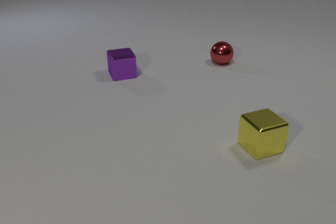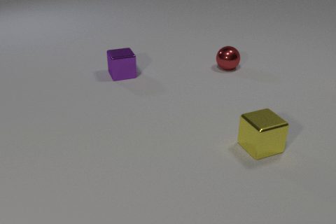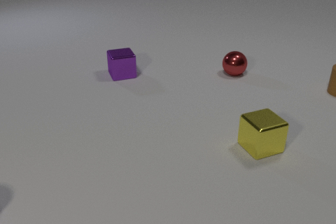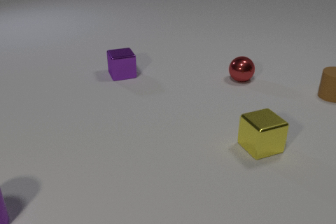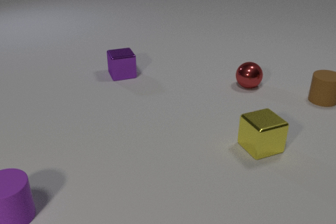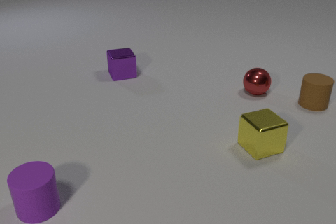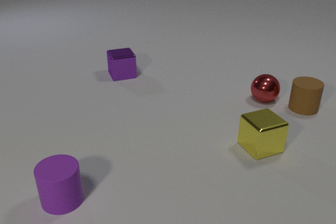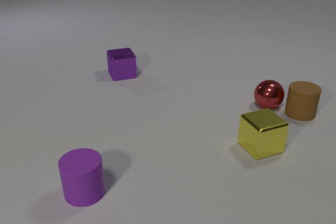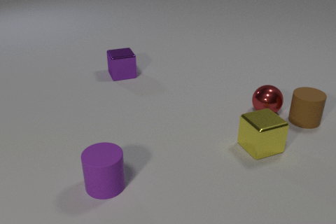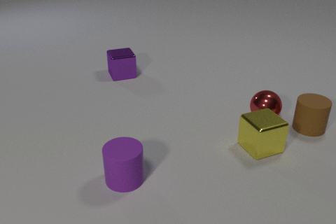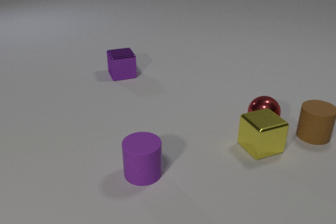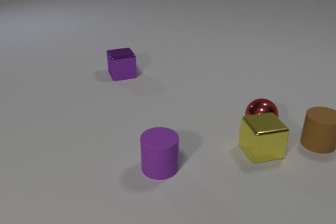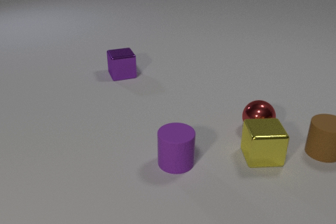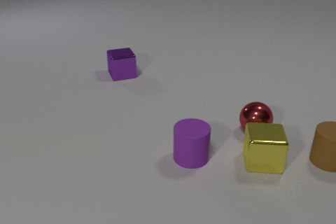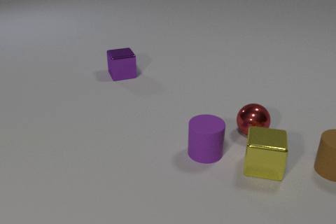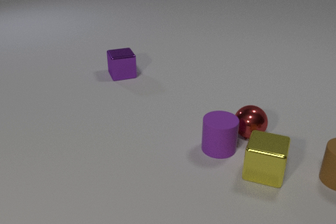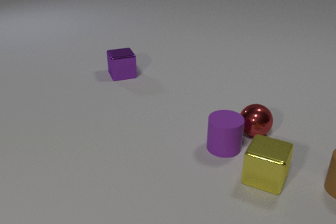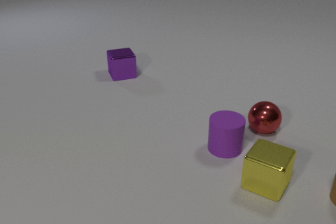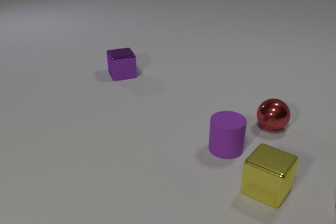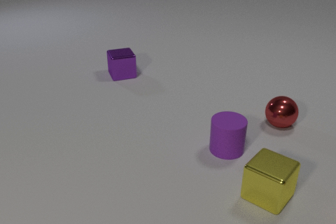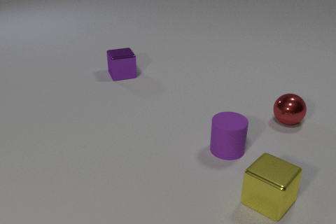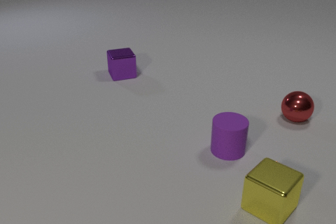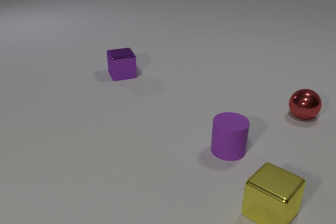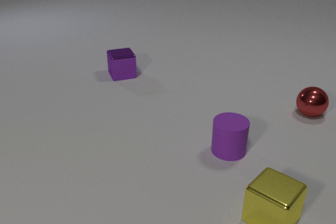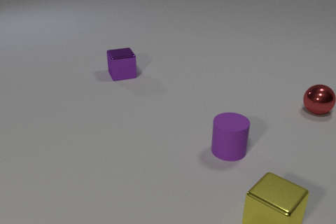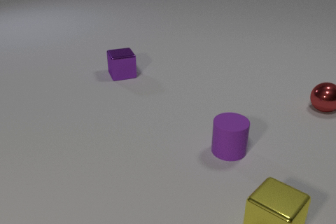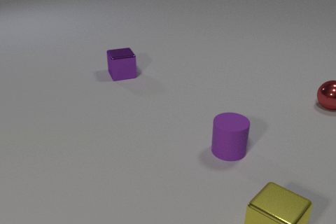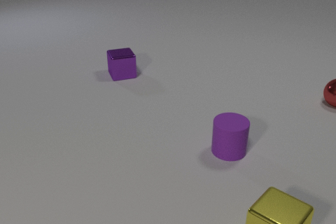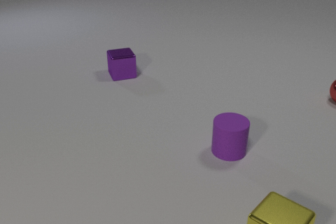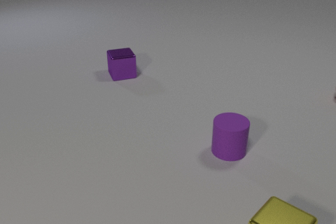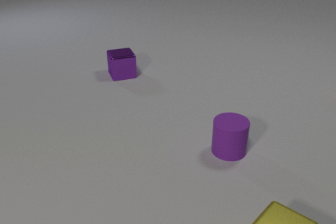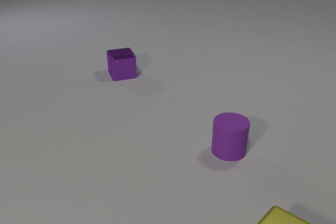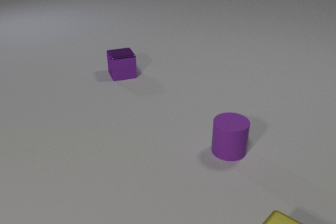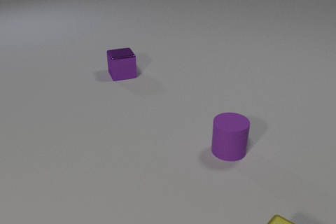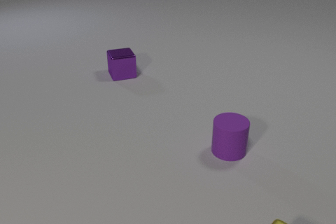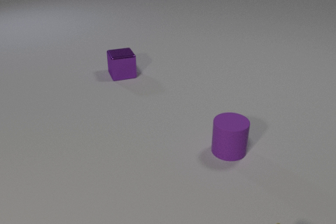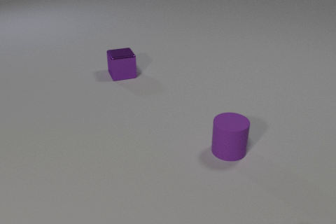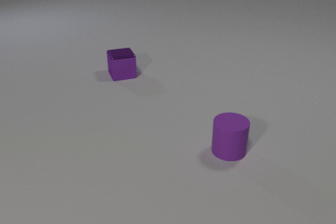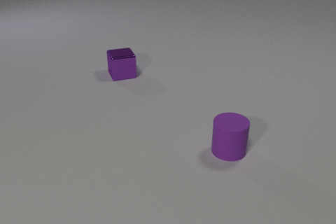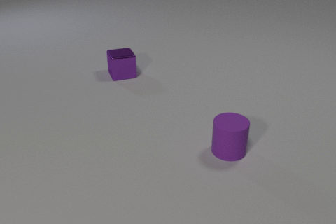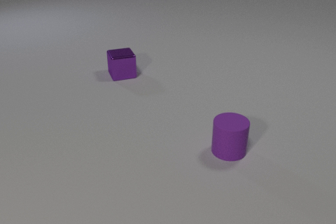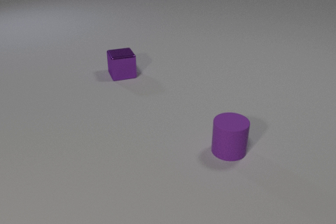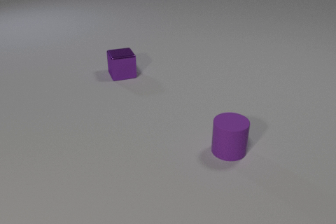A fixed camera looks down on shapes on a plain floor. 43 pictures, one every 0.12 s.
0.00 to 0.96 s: The brown rubber cylinder comes in at the right edge, slides toward the camera and to the left. The red metal sphere rolls toward the camera and to the right. The purple rubber cylinder comes in at the left edge, slides to the right. The brown rubber cylinder and the red metal sphere collide.
0.96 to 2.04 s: The brown rubber cylinder slides toward the camera and to the right. The red metal sphere rolls toward the camera. The yellow metal cube slides toward the camera, spins so that its near face slides to the left, clockwise seen from above. The purple rubber cylinder slides to the right and away from the camera. The red metal sphere and the yellow metal cube collide. The red metal sphere and the purple rubber cylinder collide.
2.04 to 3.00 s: The brown rubber cylinder slides toward the camera, leaves at the right edge. The red metal sphere rolls away from the camera and to the right. The yellow metal cube slides toward the camera.
3.00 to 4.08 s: The red metal sphere rolls away from the camera and to the right, leaves at the right edge. The yellow metal cube slides toward the camera.
4.08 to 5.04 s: The yellow metal cube leaves at the bottom edge.
What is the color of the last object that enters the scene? purple.
Are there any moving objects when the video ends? no.
What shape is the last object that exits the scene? cube.
